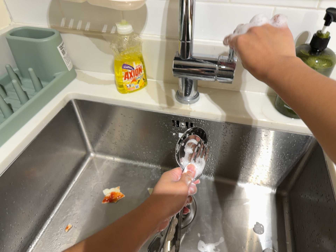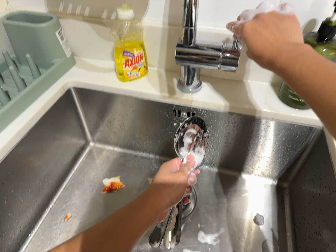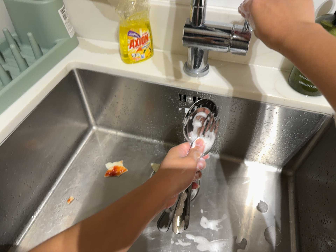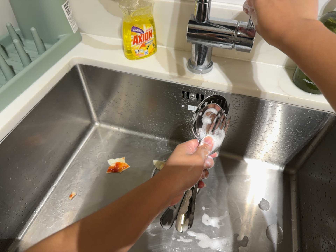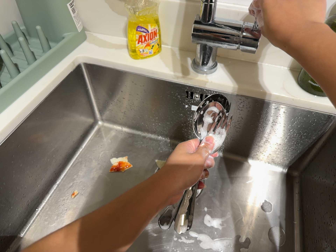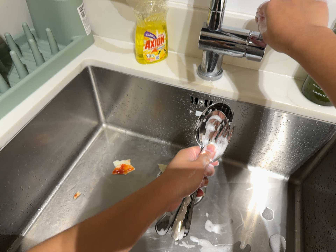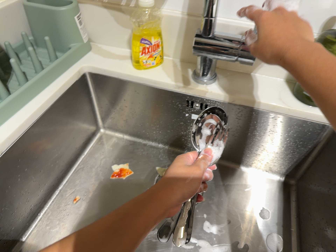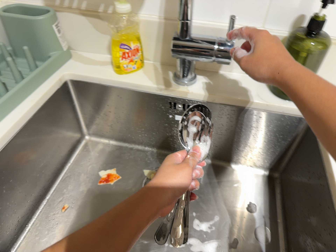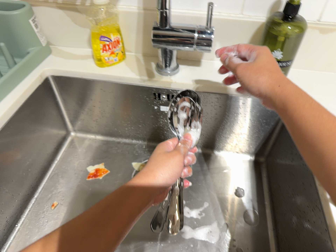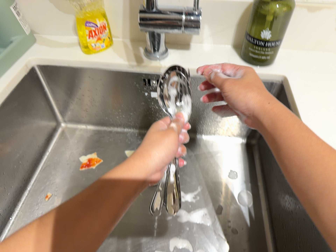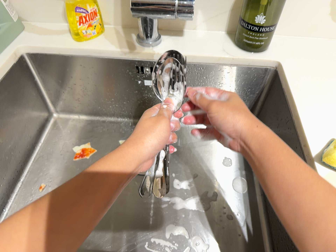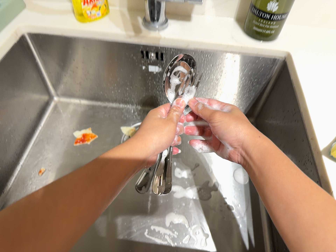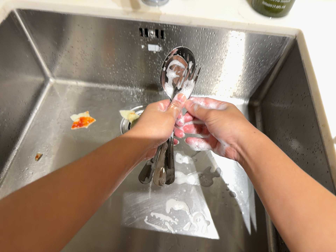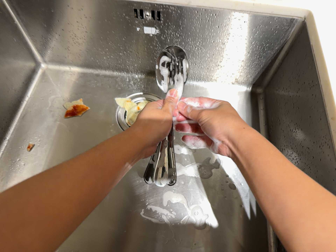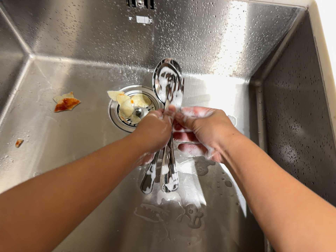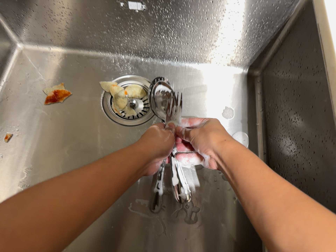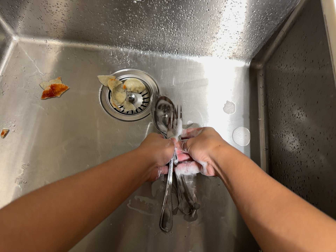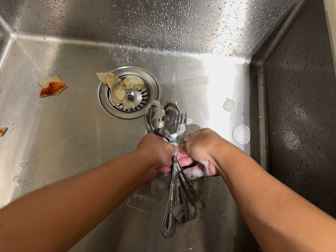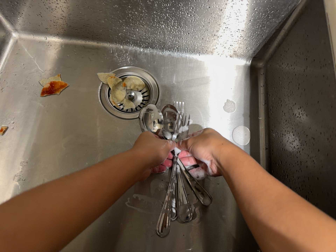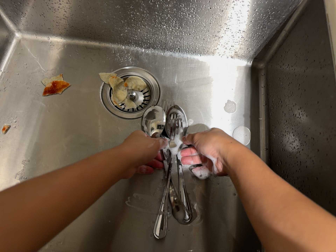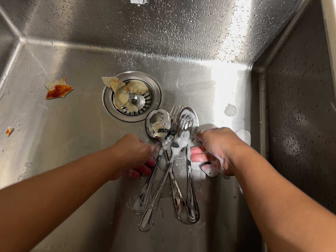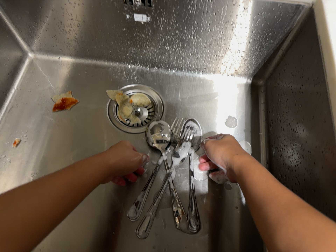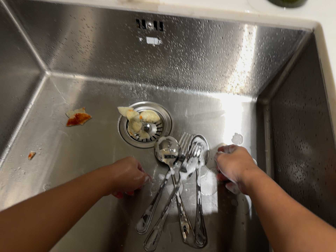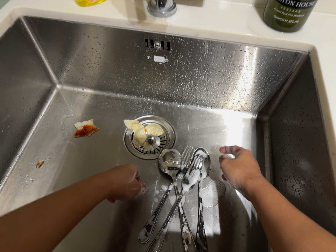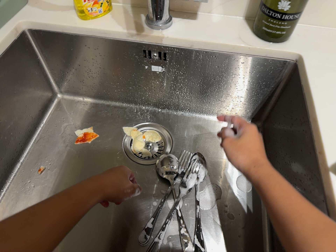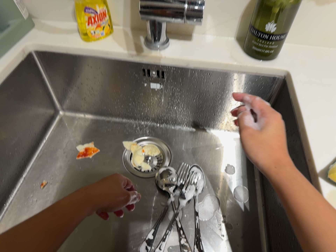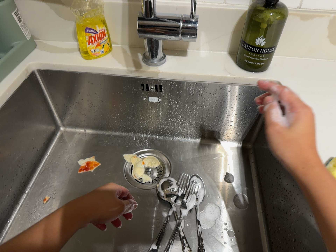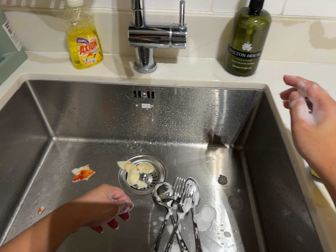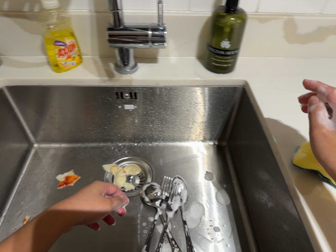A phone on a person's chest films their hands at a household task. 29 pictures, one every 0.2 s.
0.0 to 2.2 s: The camera's aim tips toward the bottom of its view by about 10 degrees, and the scene shifts upward.
2.2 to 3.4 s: The camera travels forward and toward the top of its view, about 12 cm, so what stands in front looms larger. Its aim tips toward the bottom of its view by about 15 degrees, and the scene shifts upward.
3.4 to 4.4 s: The camera shifts only a little, or ends up much as it began.
4.4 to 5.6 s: The camera travels backward, about 12 cm, so what stands in front gets smaller. Its aim tips toward the top of its view by about 15 degrees, and the scene shifts downward.
The film runs backward here.
